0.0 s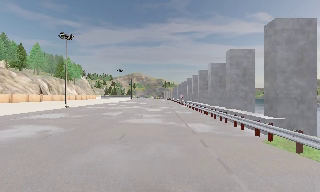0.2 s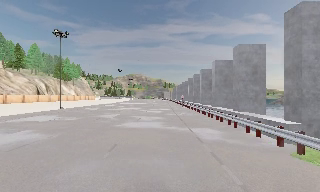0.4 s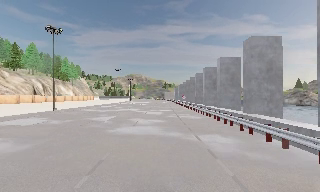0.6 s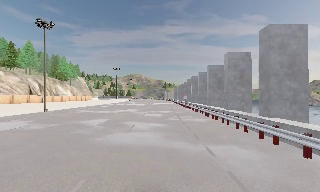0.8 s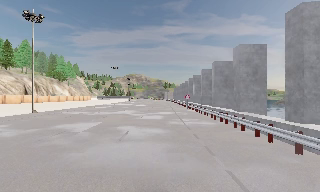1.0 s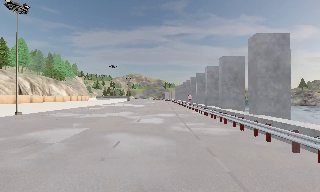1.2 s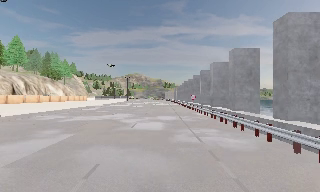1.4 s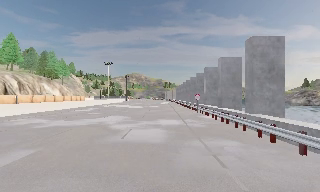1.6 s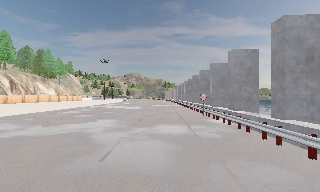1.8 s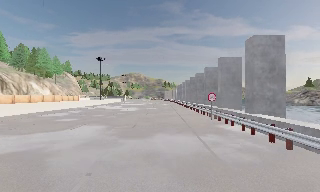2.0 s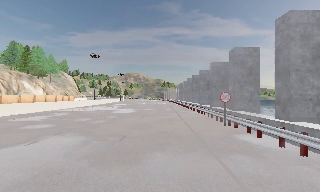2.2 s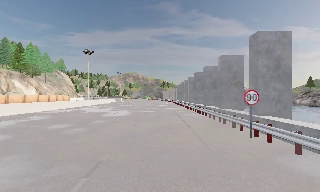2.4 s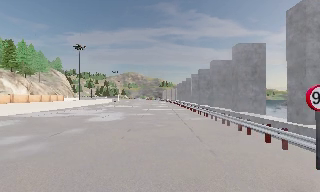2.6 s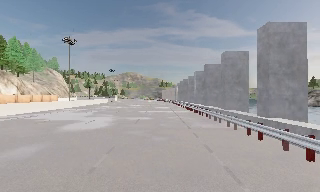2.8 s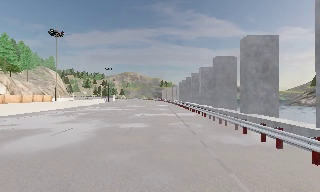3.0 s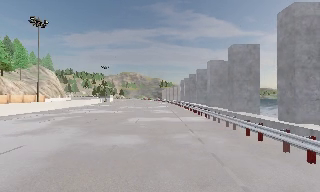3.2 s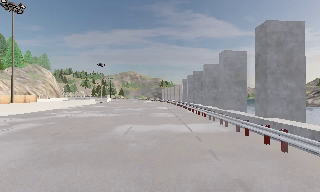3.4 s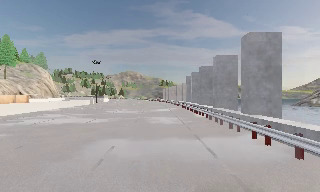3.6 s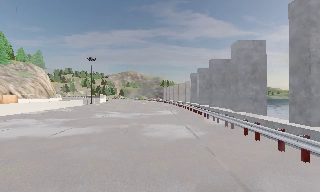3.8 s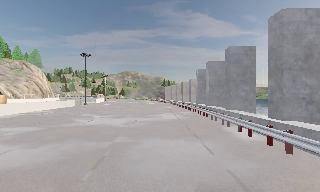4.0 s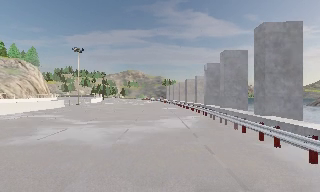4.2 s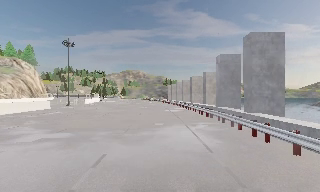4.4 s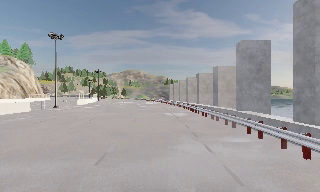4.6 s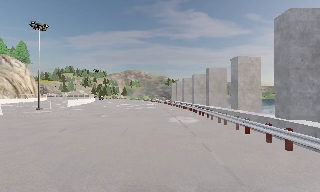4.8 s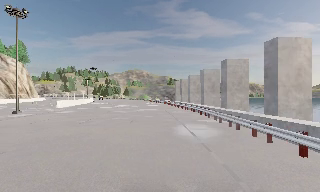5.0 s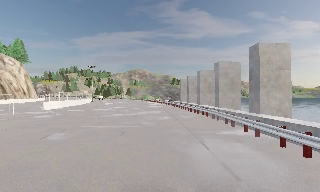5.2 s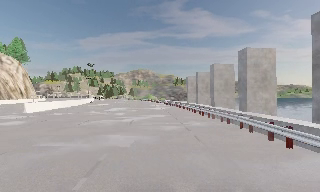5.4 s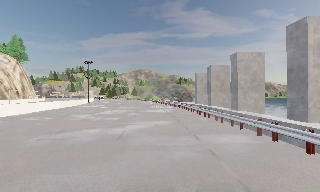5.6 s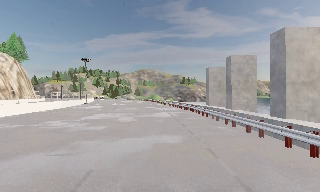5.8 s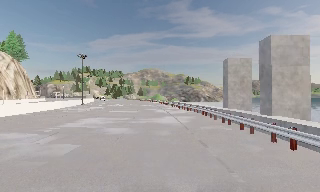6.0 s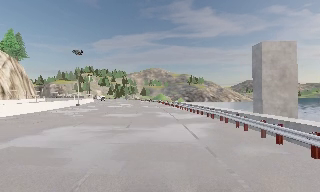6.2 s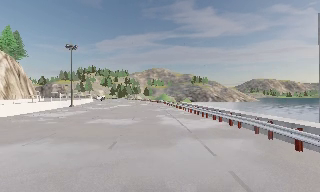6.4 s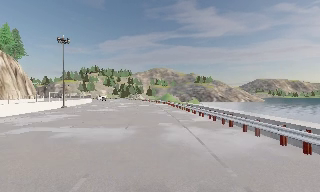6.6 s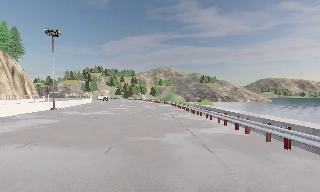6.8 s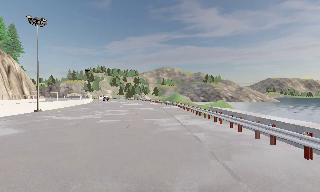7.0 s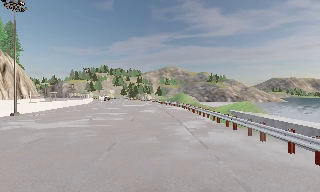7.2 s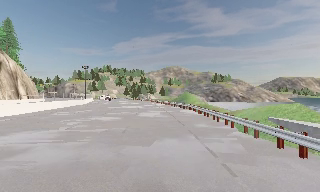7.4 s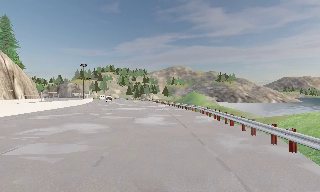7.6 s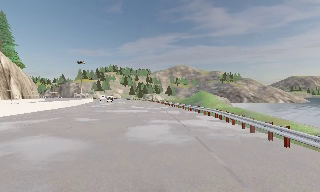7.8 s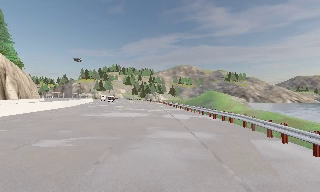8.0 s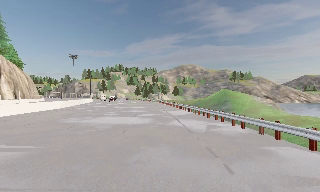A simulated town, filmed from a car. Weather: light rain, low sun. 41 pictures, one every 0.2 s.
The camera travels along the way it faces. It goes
forward.
0.0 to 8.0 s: The scene slides to the right, as the camera pans about 20 degrees to its left. It travels forward, about 135 m, so what stands in front looms larger. It gains speed.
The film runs forward here.
